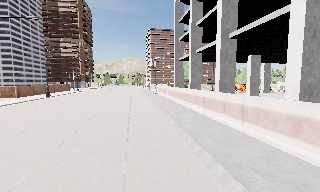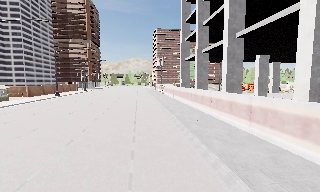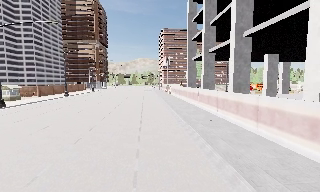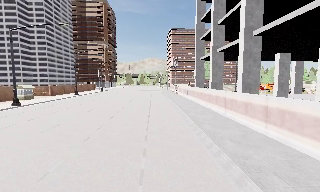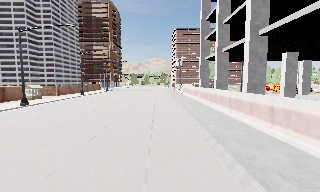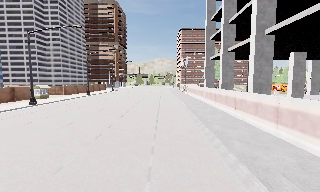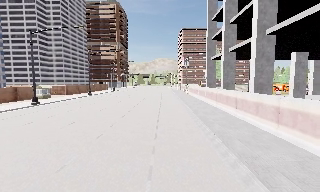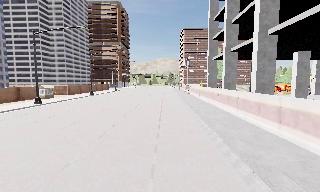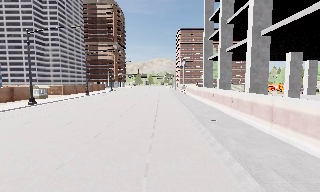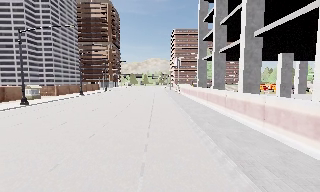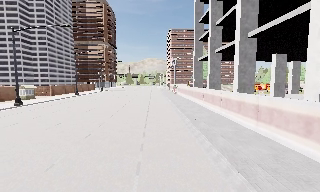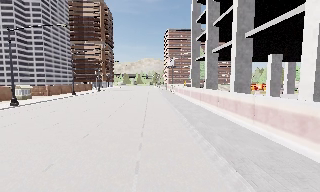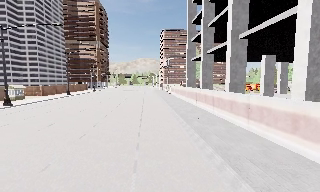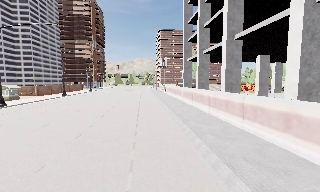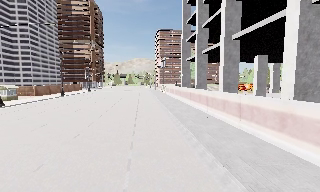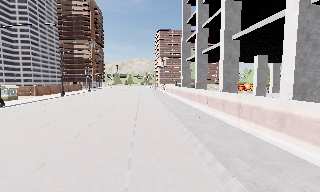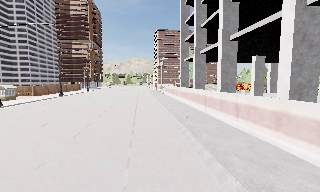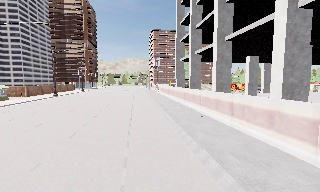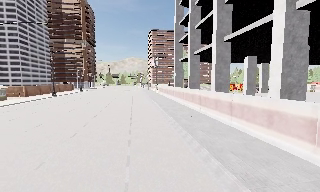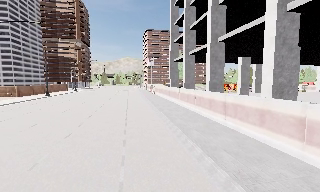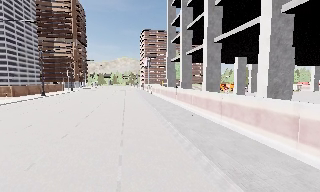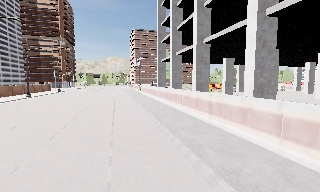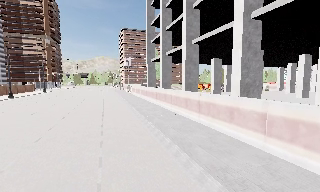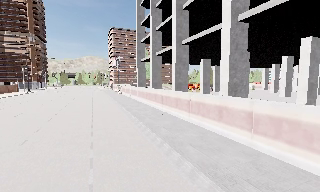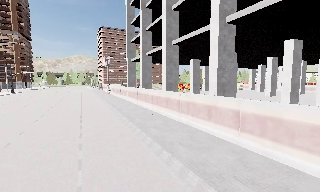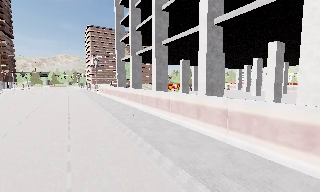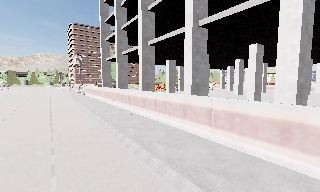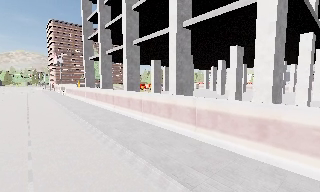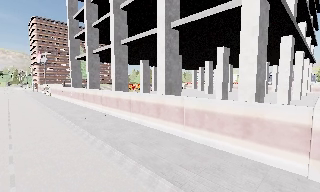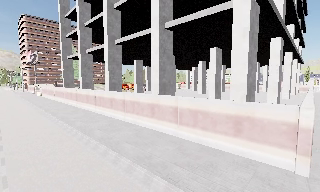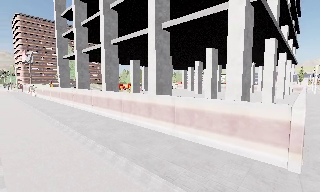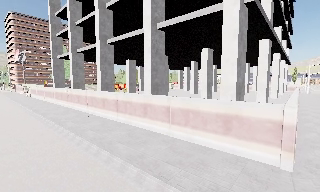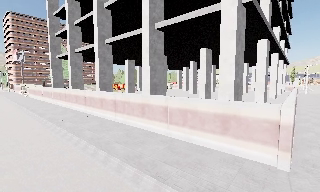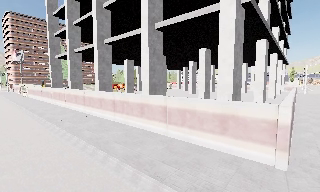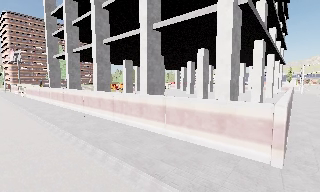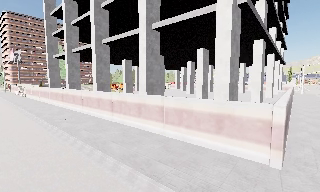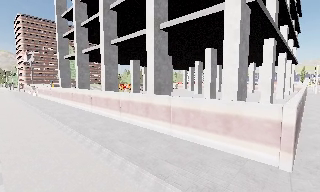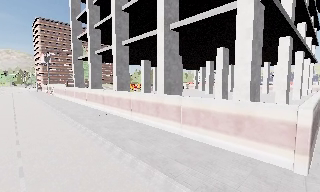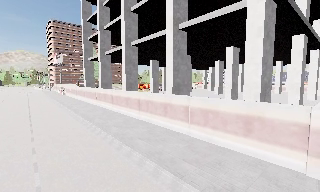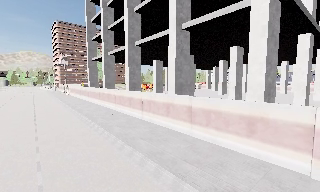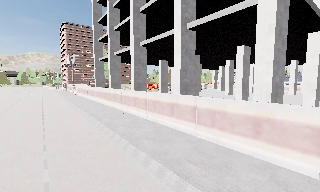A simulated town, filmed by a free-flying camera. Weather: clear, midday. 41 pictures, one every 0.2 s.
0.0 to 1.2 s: The camera swings to its left by about 10 degrees, and the scene slides to the right.
1.2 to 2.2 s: The camera shifts only a little, or ends up much as it began.
2.2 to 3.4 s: The camera travels backward, about 0.5 m, so what stands in front gets smaller.
3.4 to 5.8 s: The camera swings to its right by about 35 degrees, and the scene slides to the left. It travels backward, about 1 m.
5.8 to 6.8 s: The camera shifts only a little, or ends up much as it began.
6.8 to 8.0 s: The camera swings to its left by about 15 degrees, and the scene slides to the right.
The film runs backward here.
